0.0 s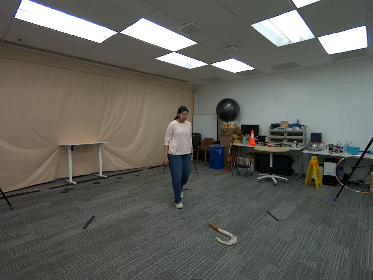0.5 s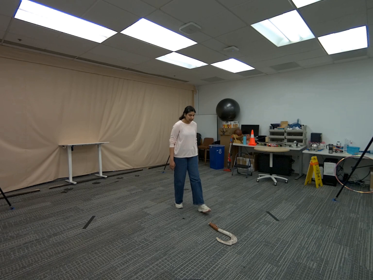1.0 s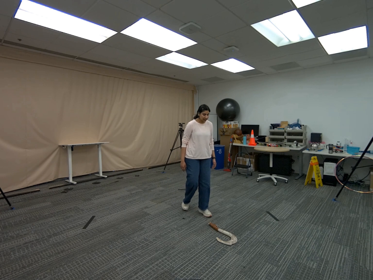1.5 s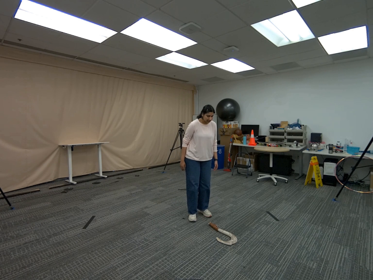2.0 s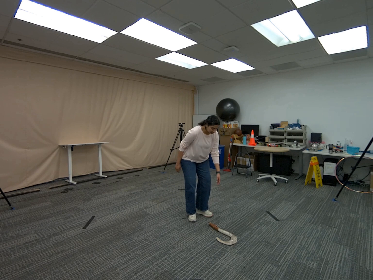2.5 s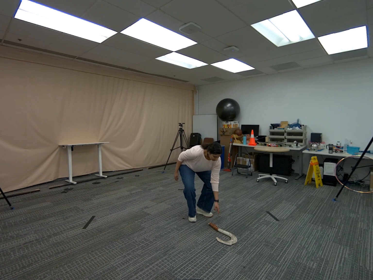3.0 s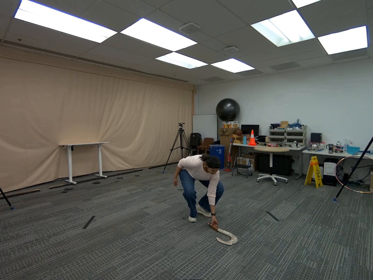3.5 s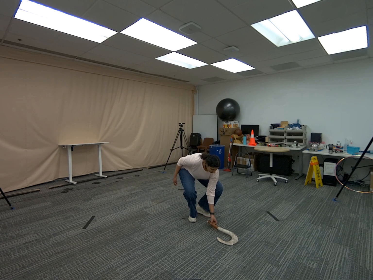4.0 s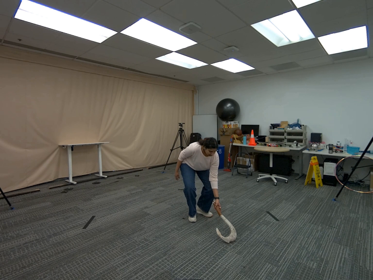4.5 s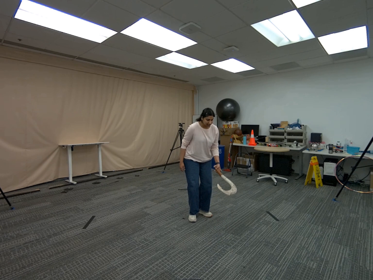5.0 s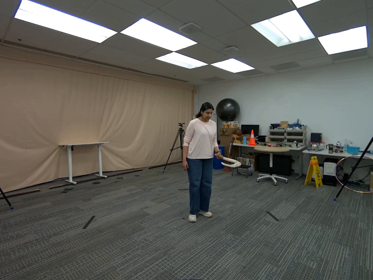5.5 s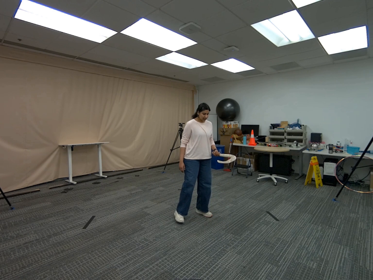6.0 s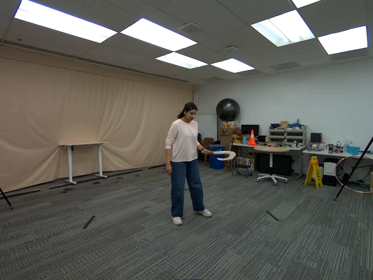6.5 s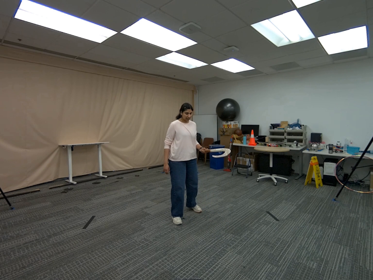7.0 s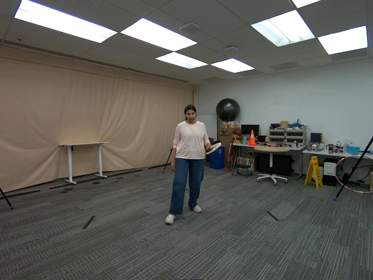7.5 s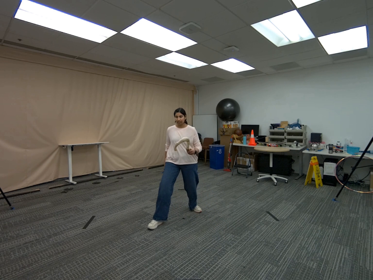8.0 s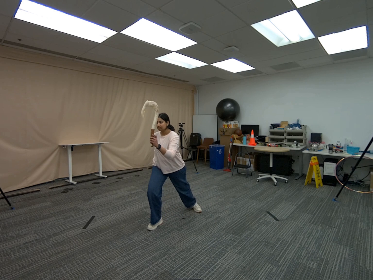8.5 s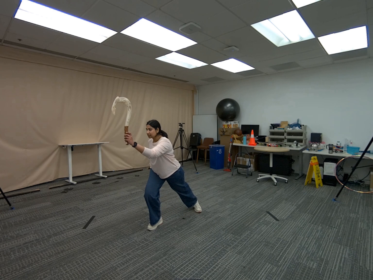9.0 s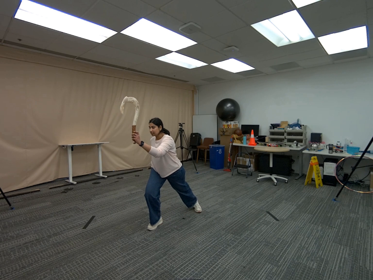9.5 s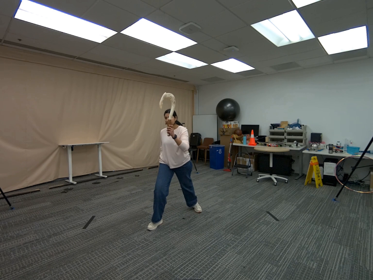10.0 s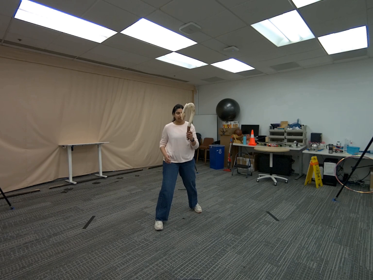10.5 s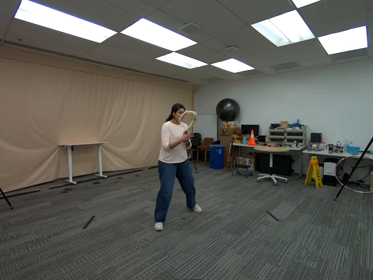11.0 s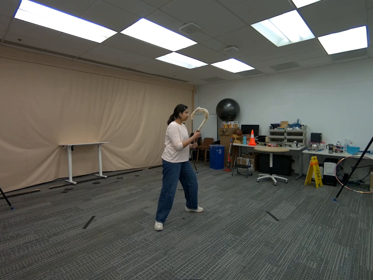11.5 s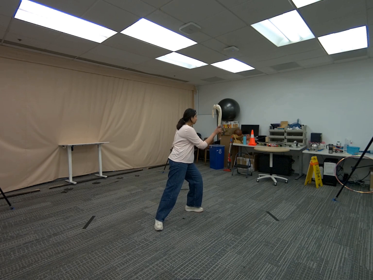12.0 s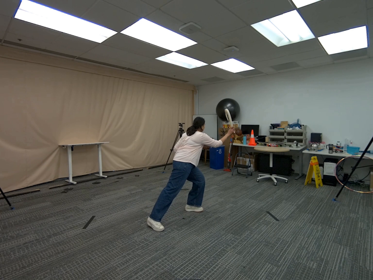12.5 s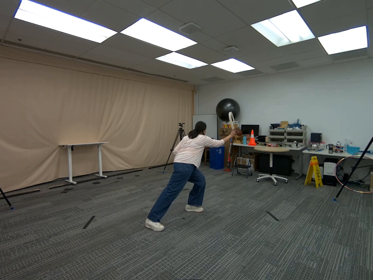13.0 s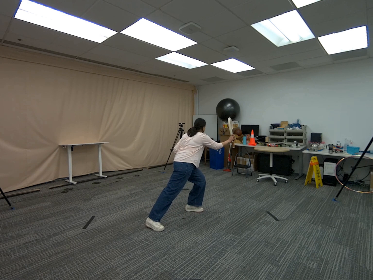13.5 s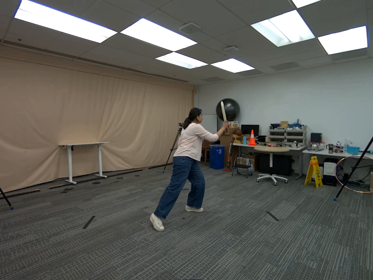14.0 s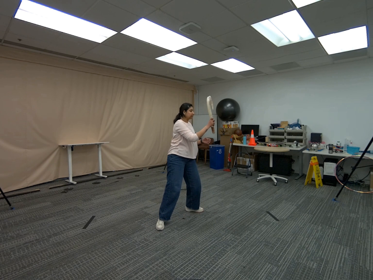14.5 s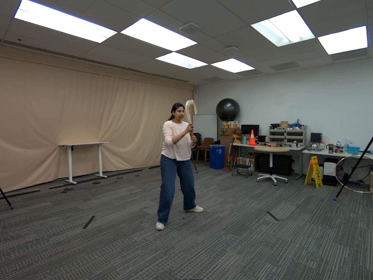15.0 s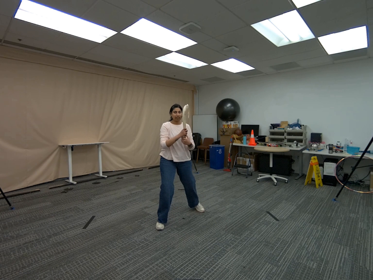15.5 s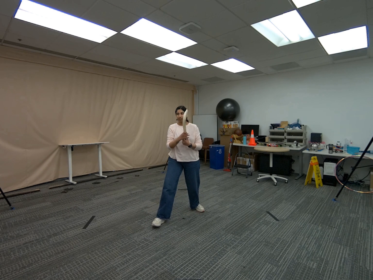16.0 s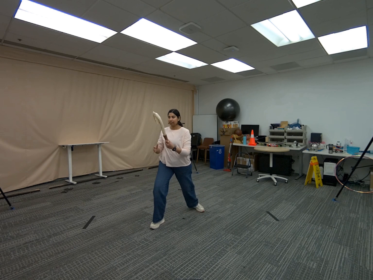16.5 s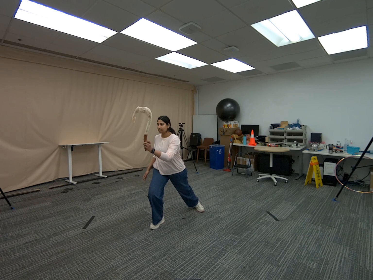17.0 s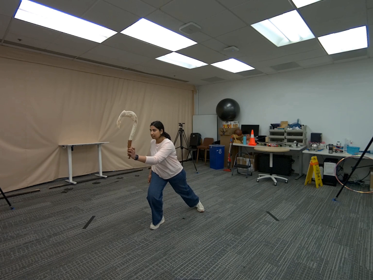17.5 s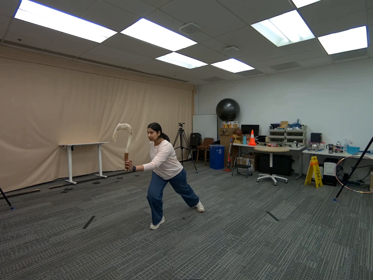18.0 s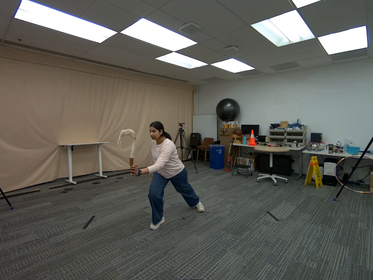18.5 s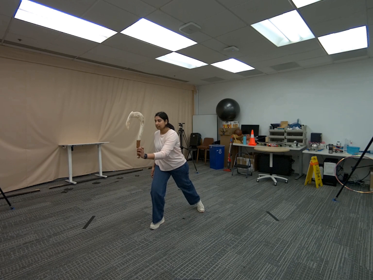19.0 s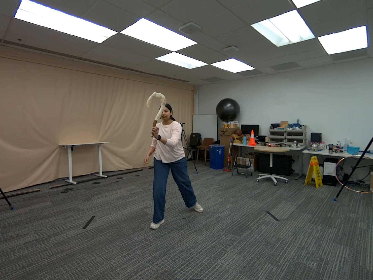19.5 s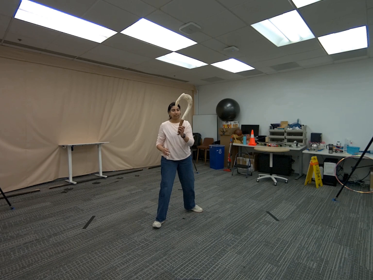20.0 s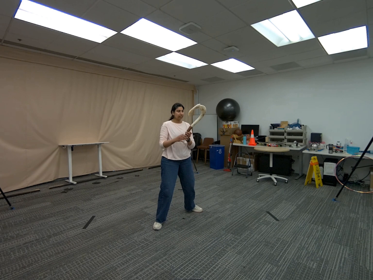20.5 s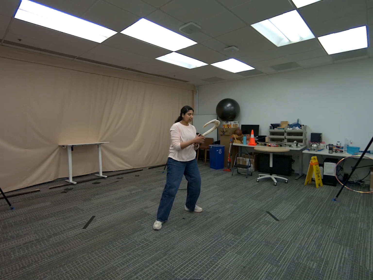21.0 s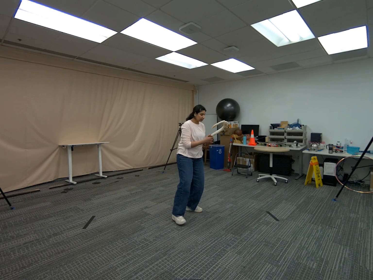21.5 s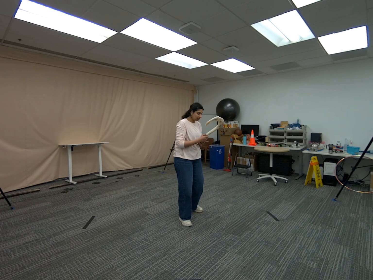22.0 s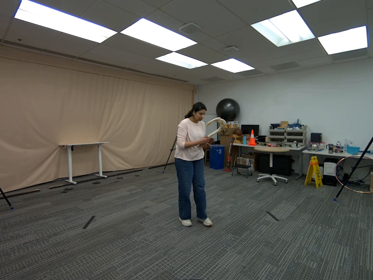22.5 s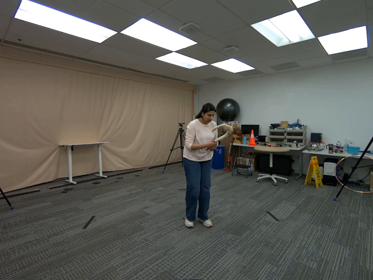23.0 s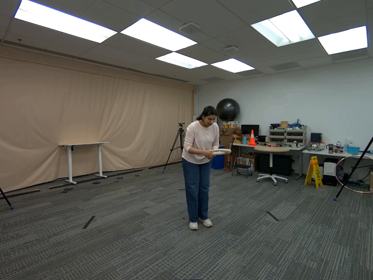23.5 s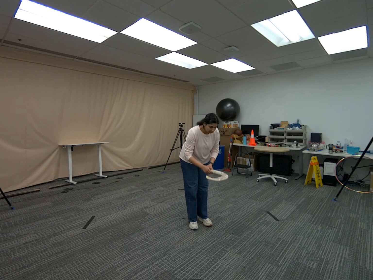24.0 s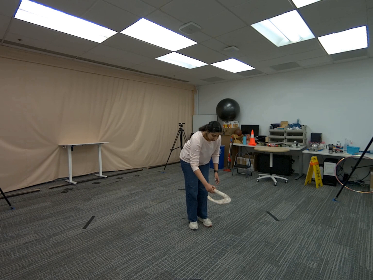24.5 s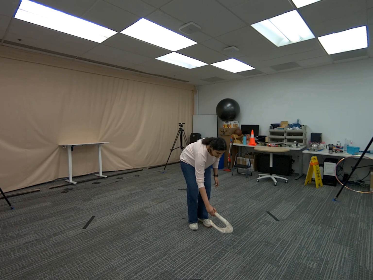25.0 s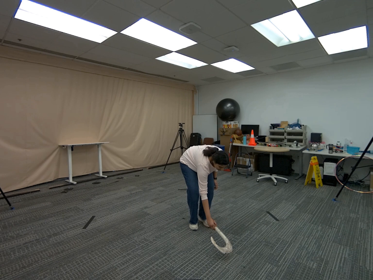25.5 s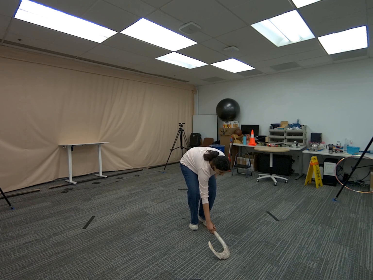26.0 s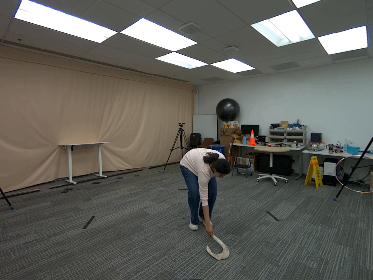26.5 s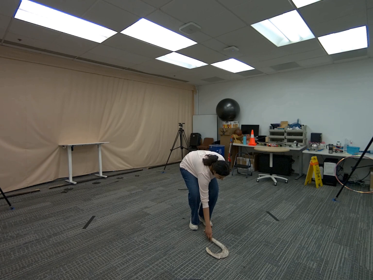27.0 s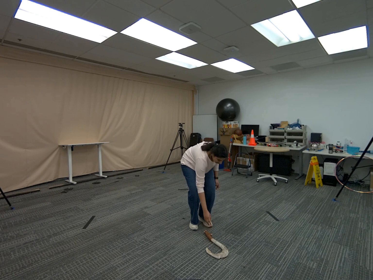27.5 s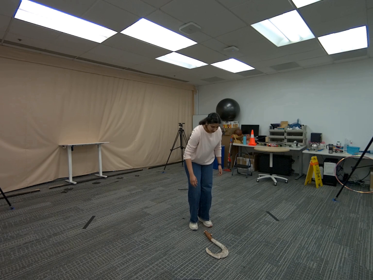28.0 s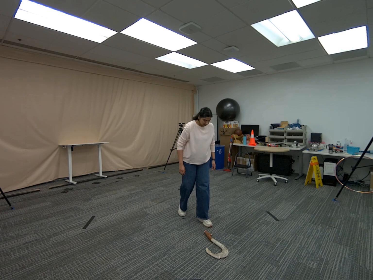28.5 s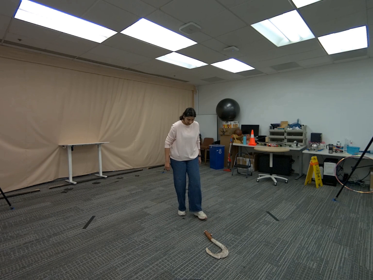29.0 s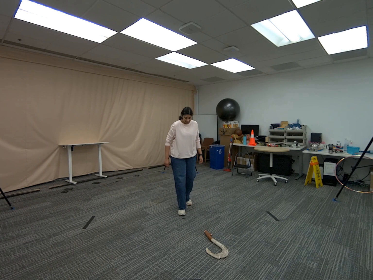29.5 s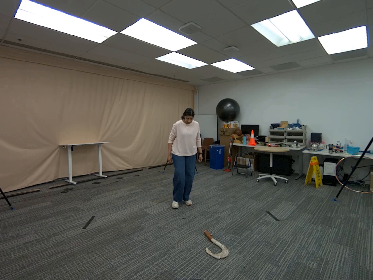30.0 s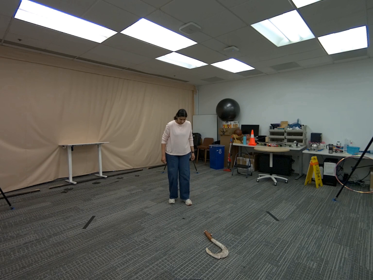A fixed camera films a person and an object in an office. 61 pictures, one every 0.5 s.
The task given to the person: Walk over to the Big Fish Hook on the ground and pick up the Big Fish Hook using your left hand and proceed to do side lunges and handing over the Big Fish Hook from hand to hand as you switch sides. Place the Big Fish Hook on the ground when complete.
